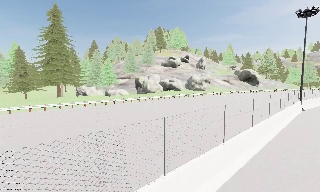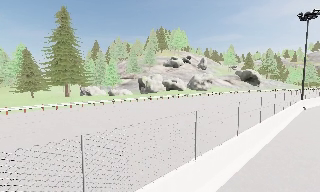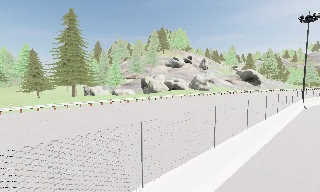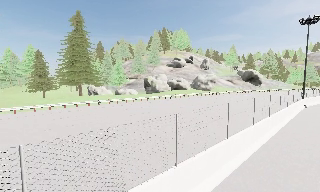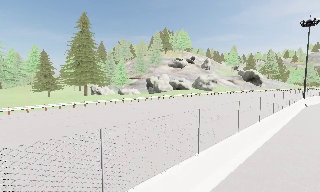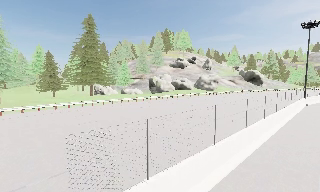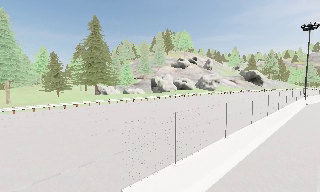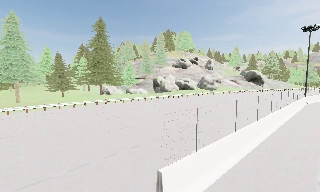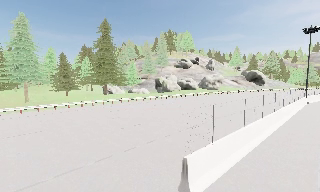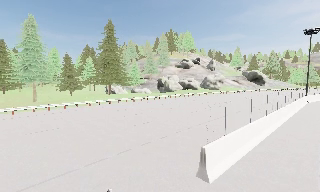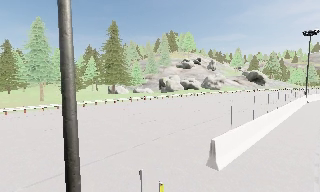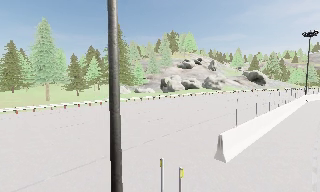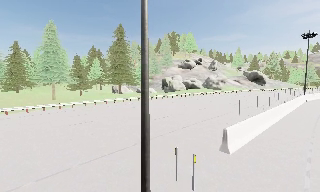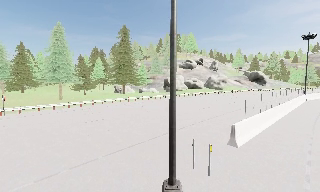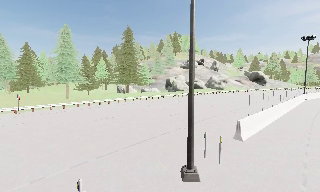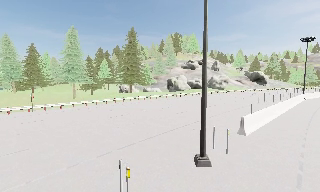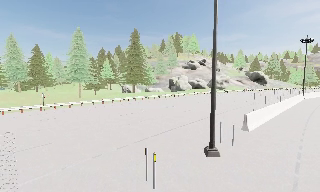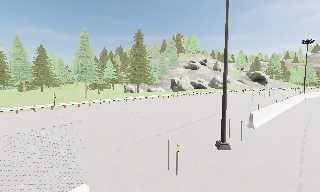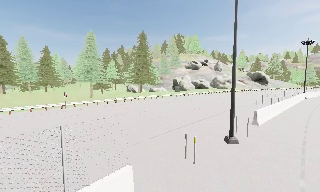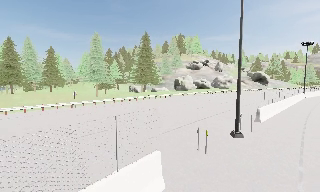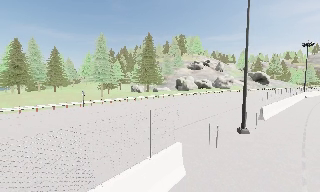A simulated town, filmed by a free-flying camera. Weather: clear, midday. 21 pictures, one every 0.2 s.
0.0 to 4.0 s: The camera travels backward and to its left, about 20 m, so what stands in front gets smaller.
The film runs backward here.
